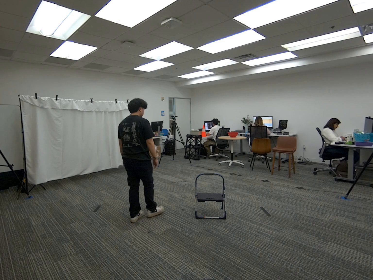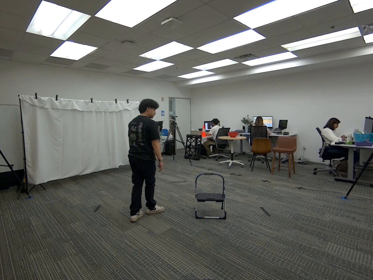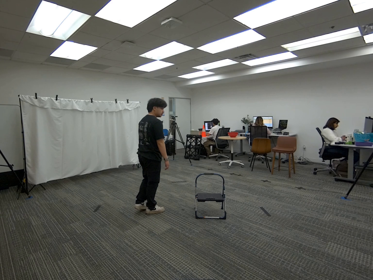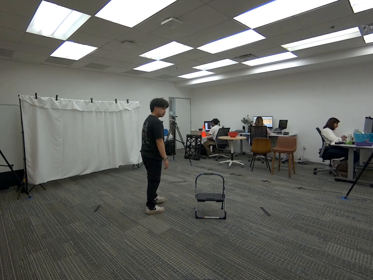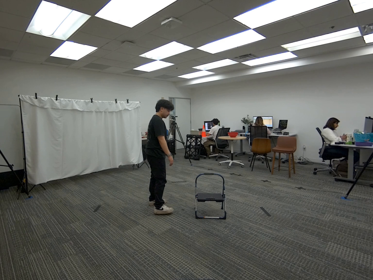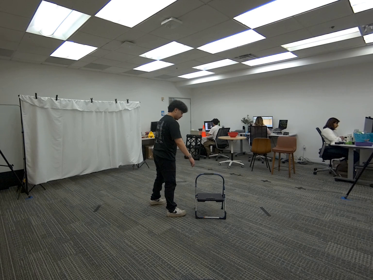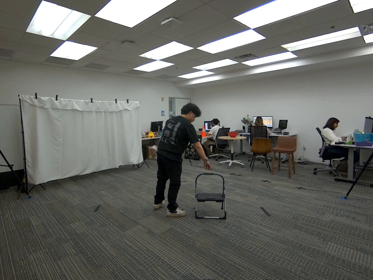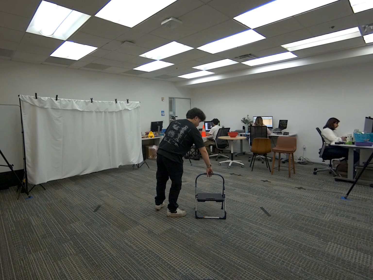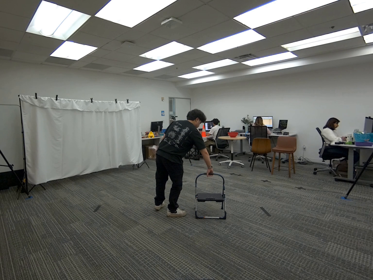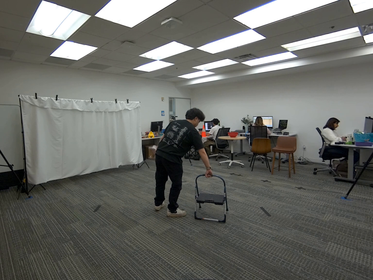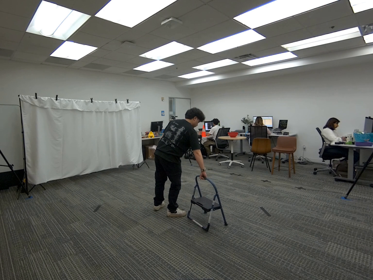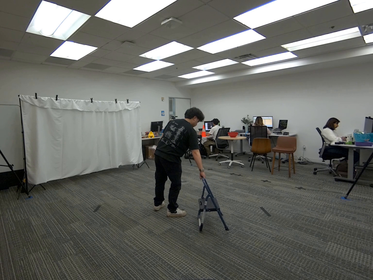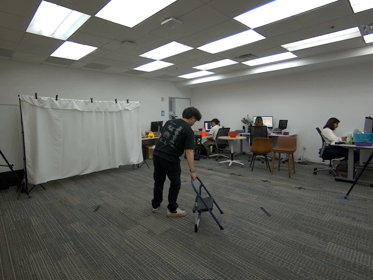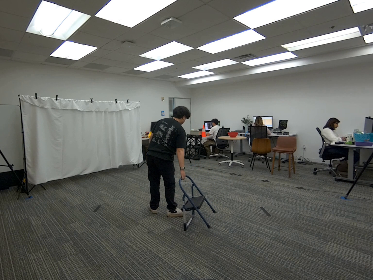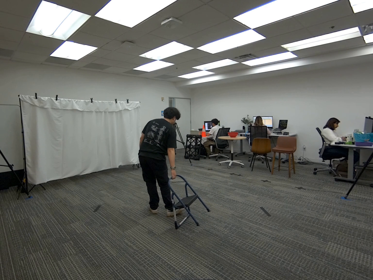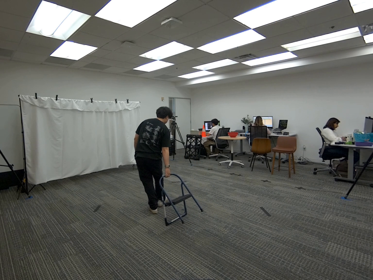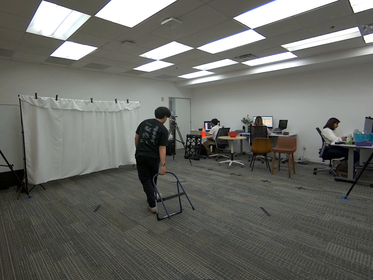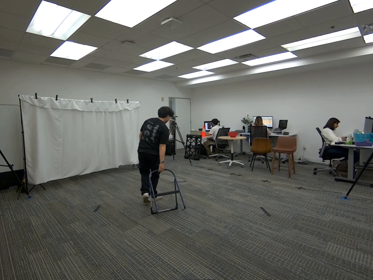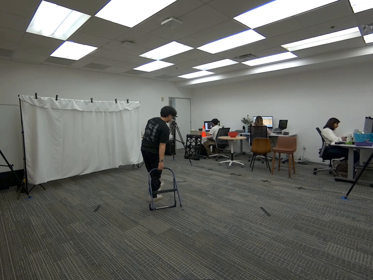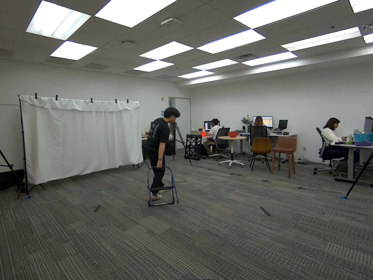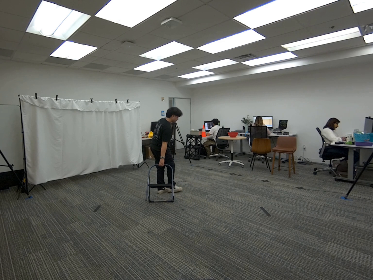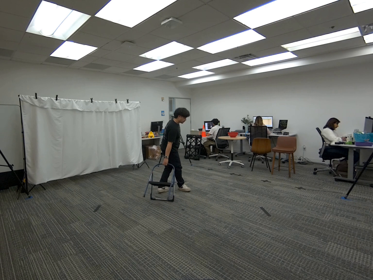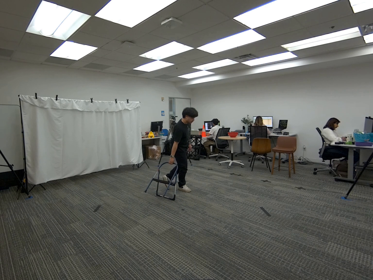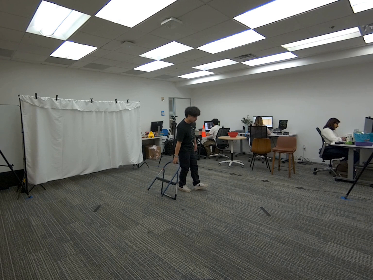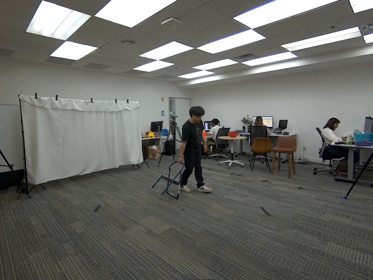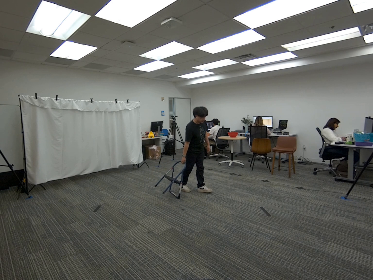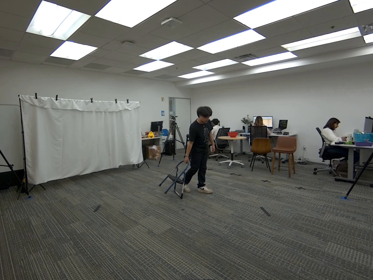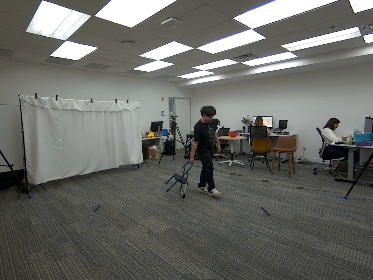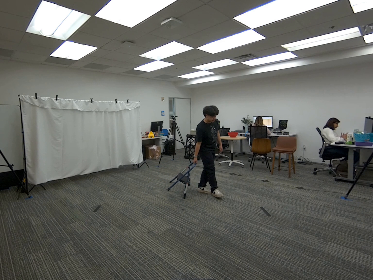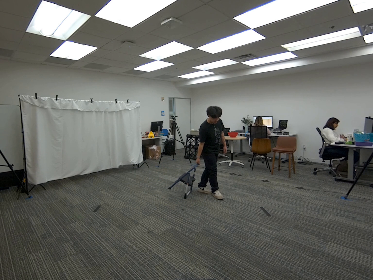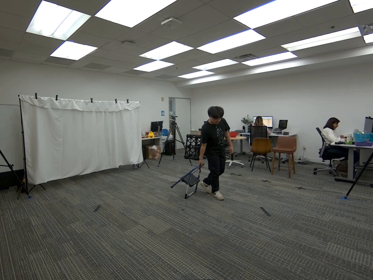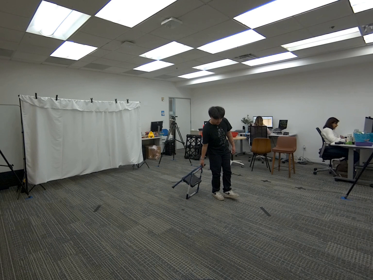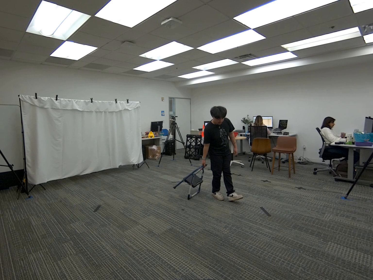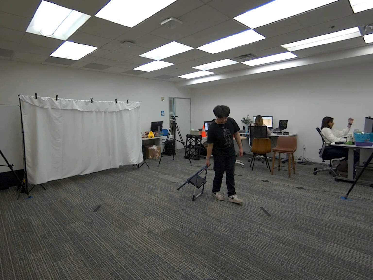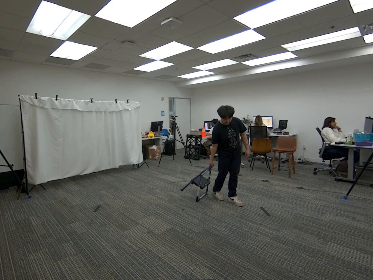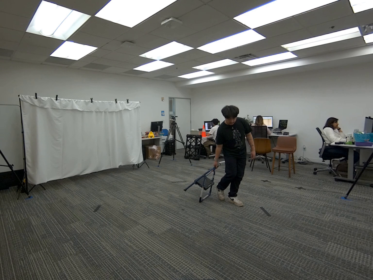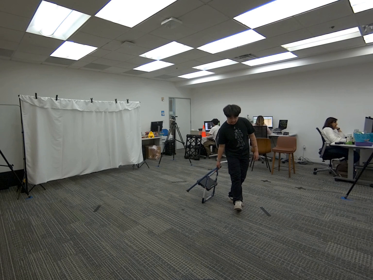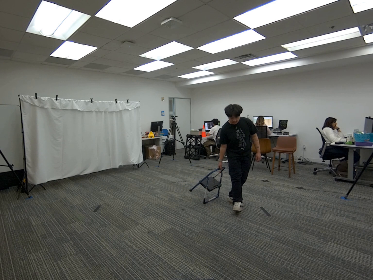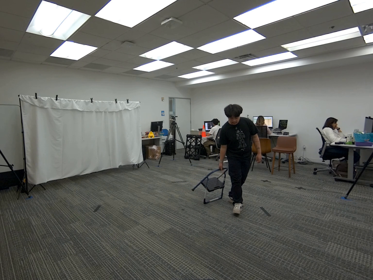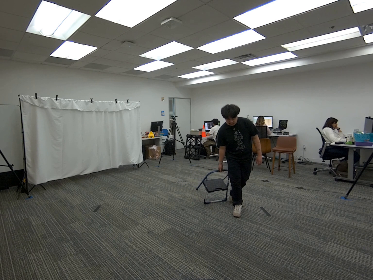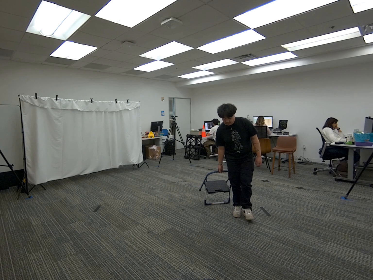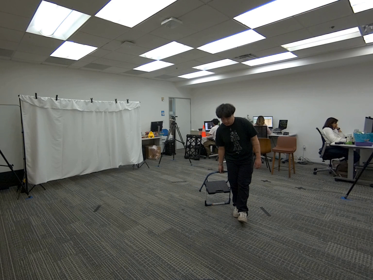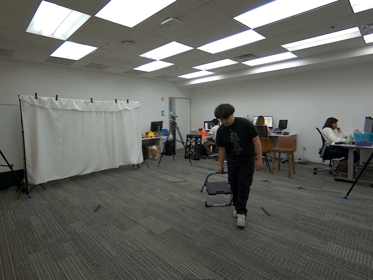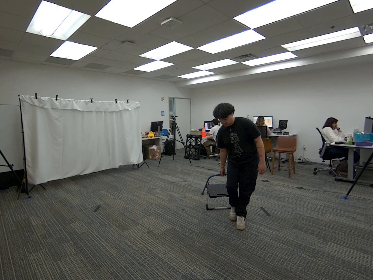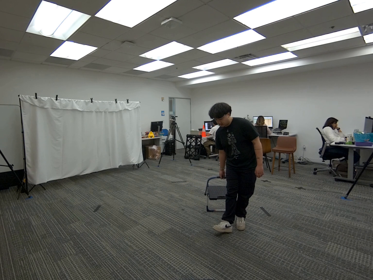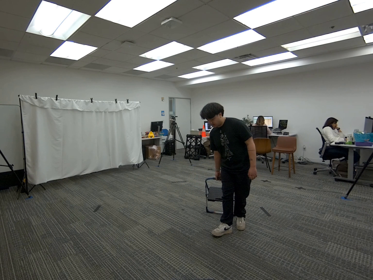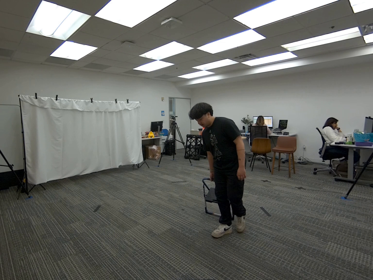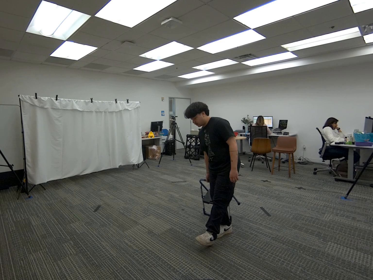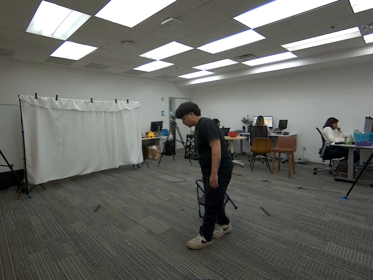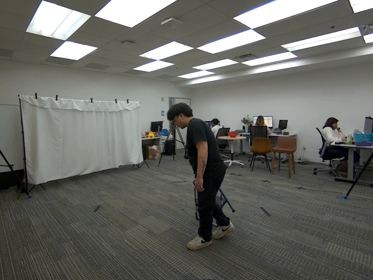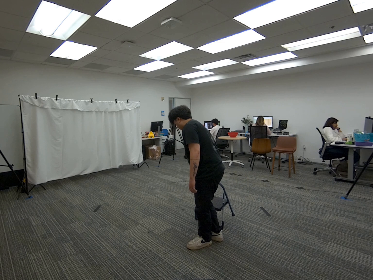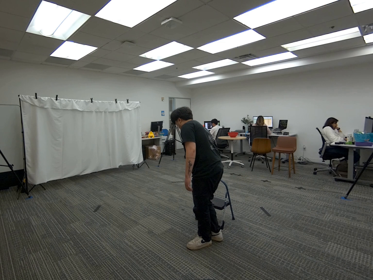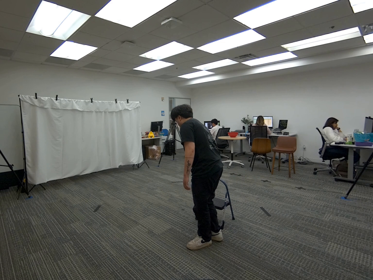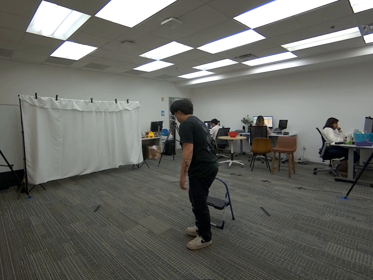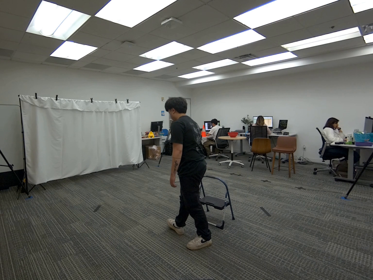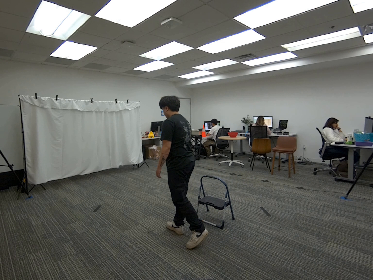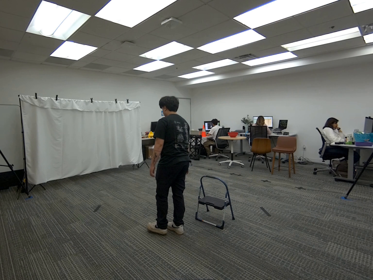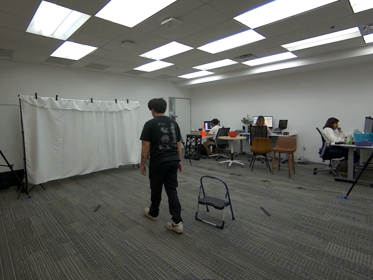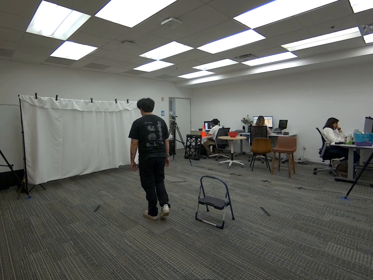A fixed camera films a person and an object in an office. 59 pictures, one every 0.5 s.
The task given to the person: Walk over to the step ladder. Using right hand, drag the step ladder on the floor in the bounding area until end of sequence.
